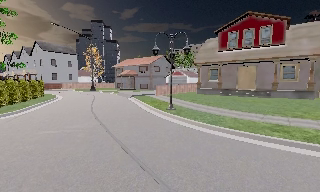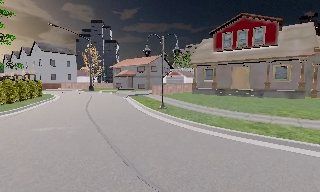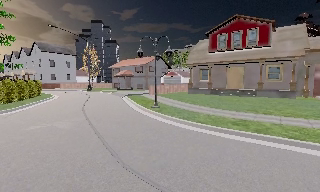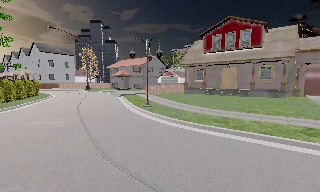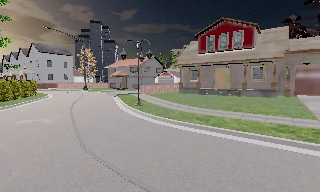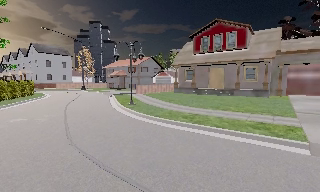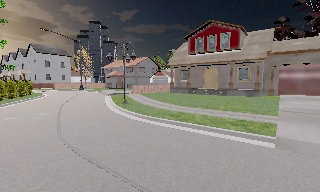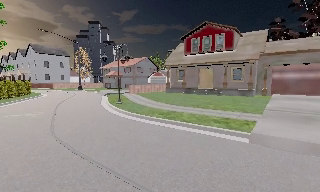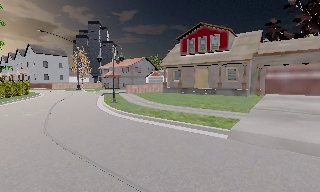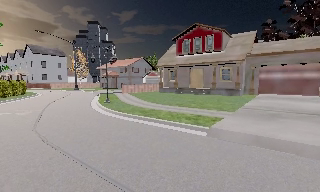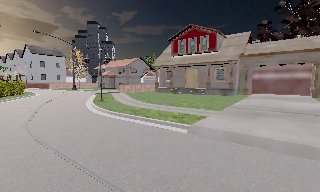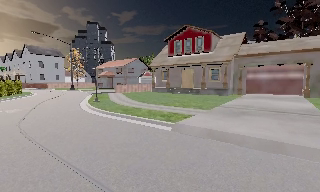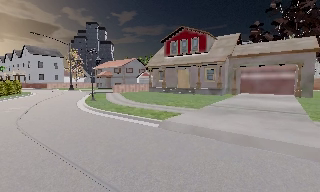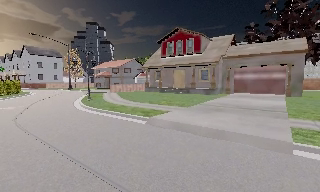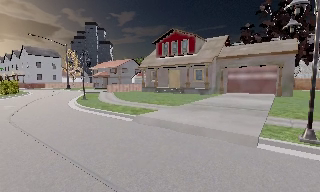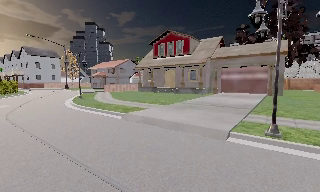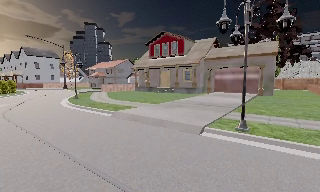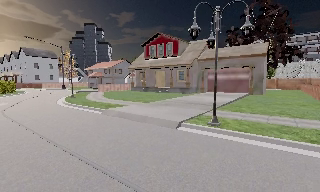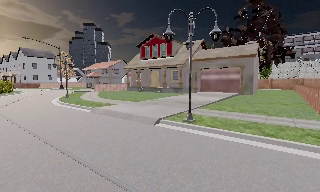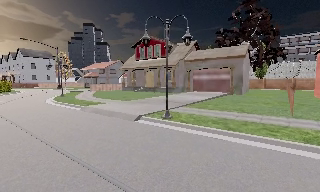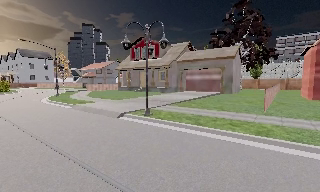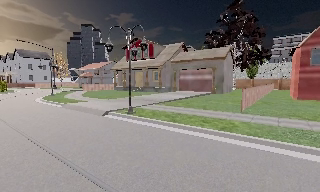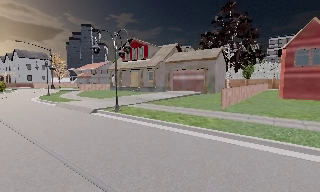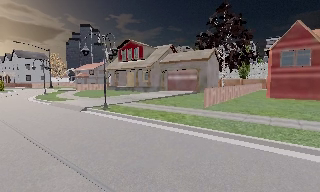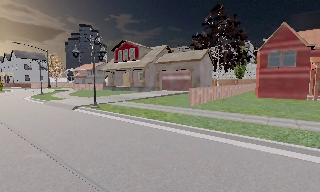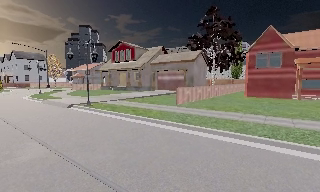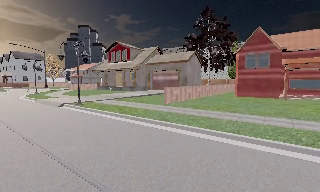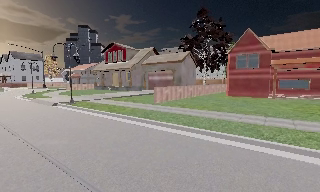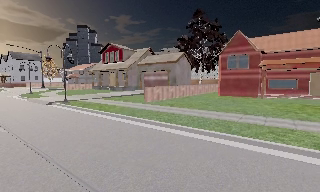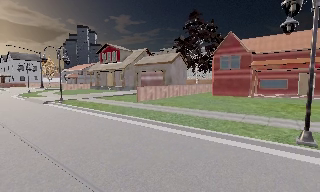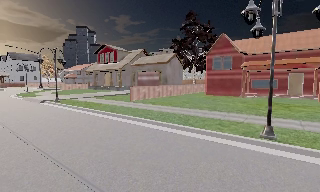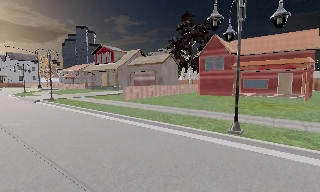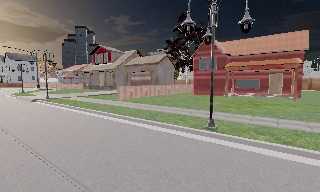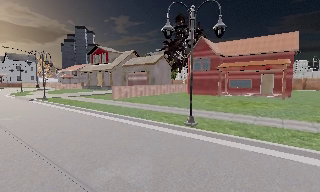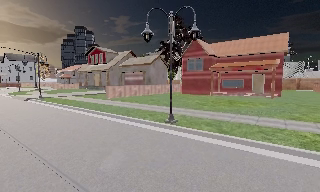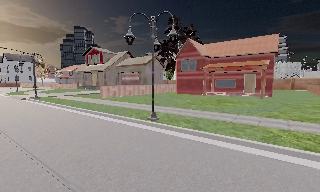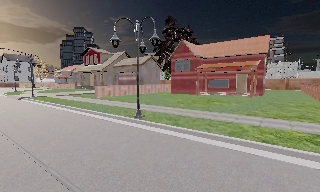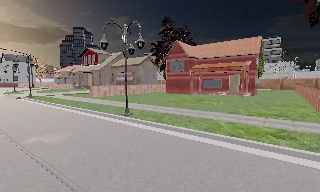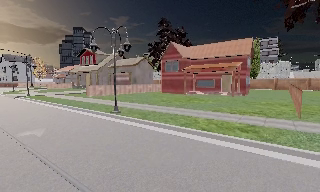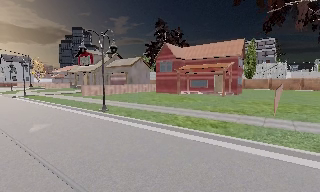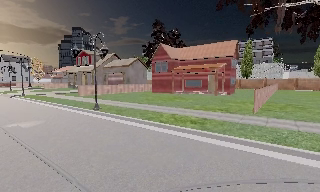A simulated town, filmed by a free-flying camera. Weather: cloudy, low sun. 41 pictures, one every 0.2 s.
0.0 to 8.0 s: The camera travels to its right and backward, about 35 m, so close, fixed things drift to the left.
The film runs backward here.
